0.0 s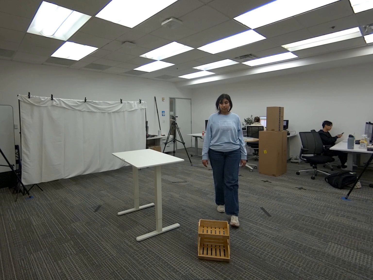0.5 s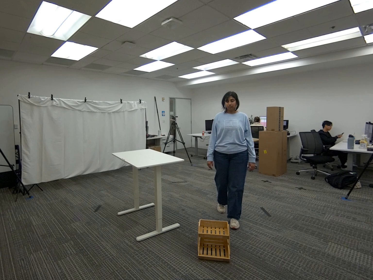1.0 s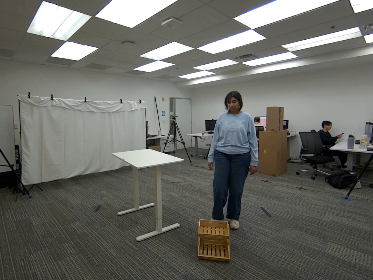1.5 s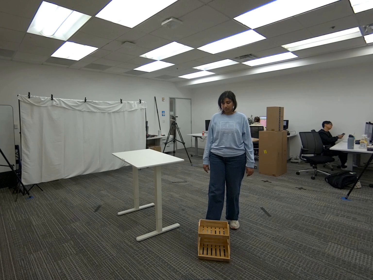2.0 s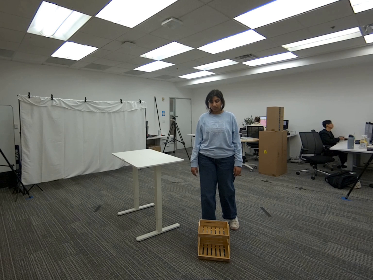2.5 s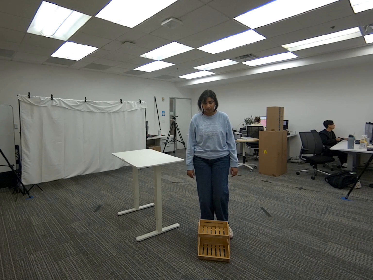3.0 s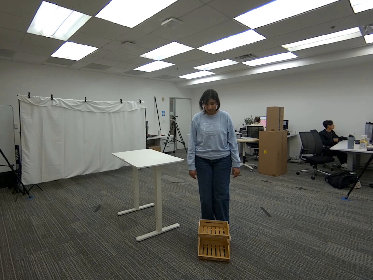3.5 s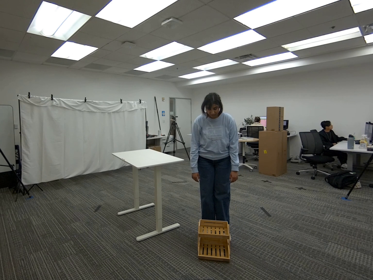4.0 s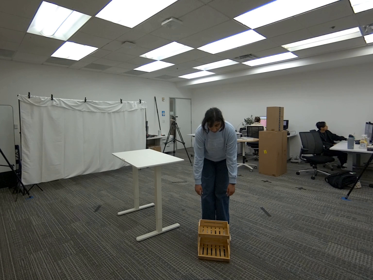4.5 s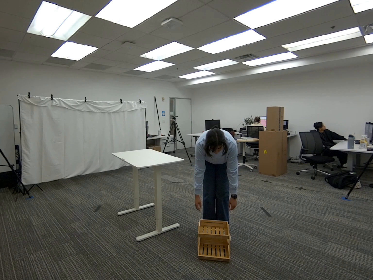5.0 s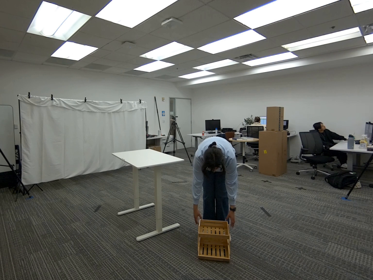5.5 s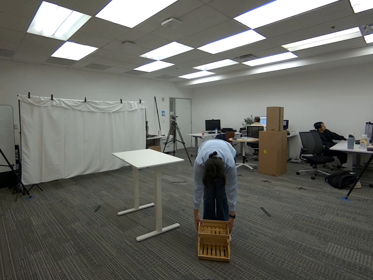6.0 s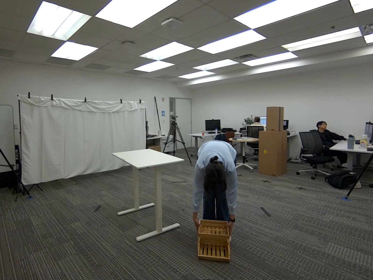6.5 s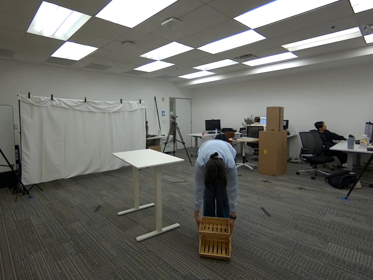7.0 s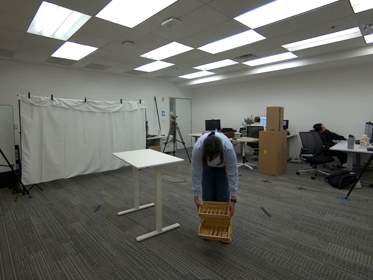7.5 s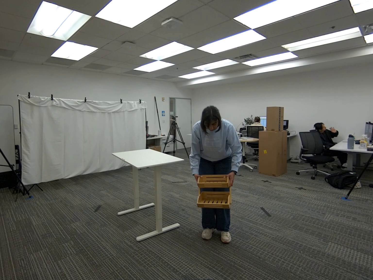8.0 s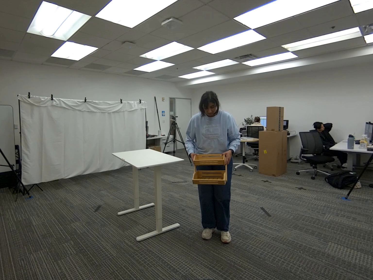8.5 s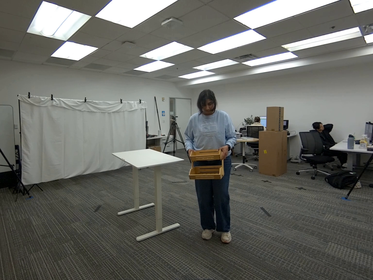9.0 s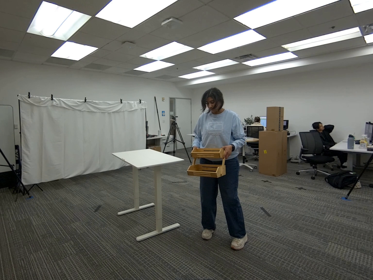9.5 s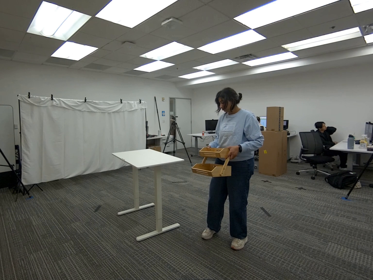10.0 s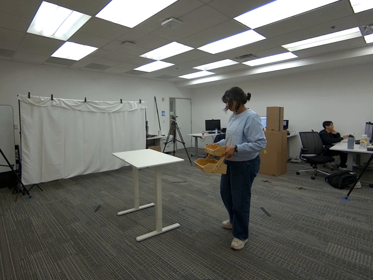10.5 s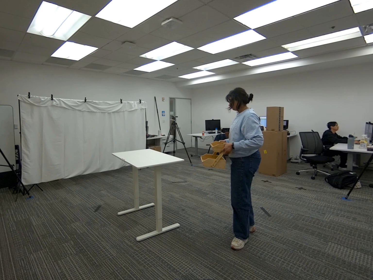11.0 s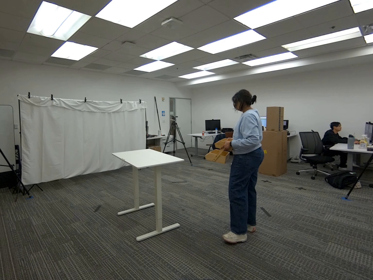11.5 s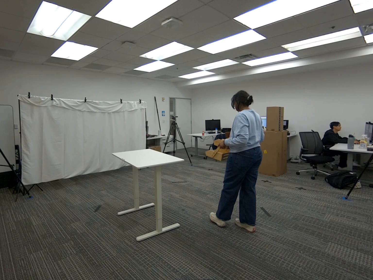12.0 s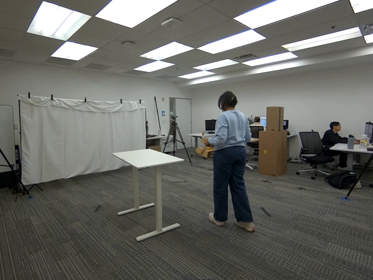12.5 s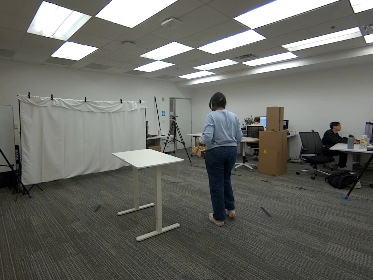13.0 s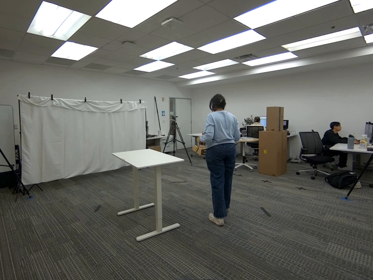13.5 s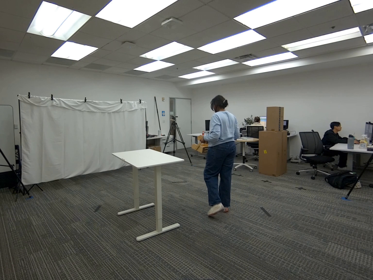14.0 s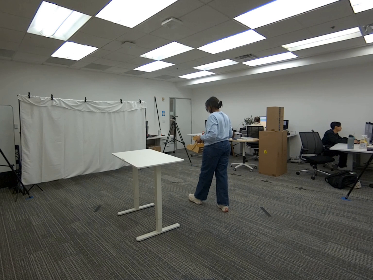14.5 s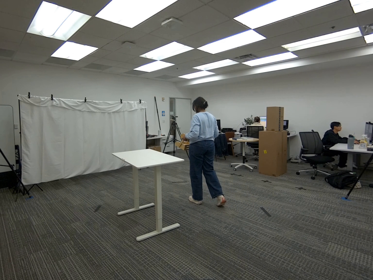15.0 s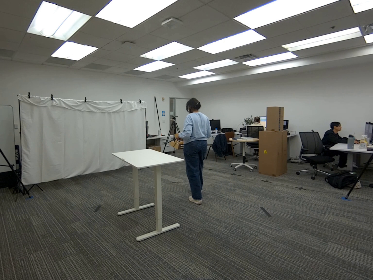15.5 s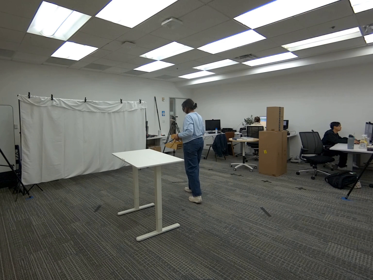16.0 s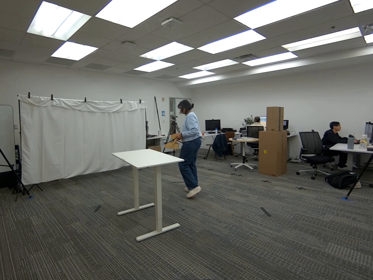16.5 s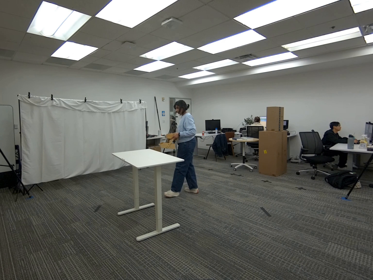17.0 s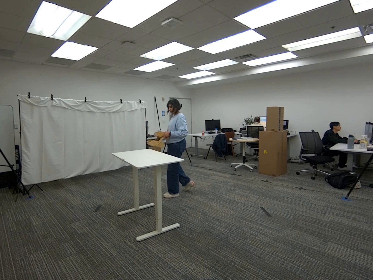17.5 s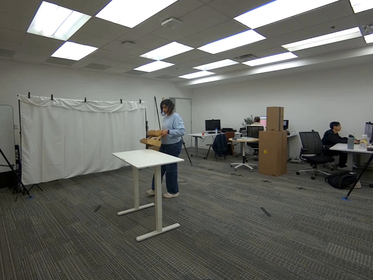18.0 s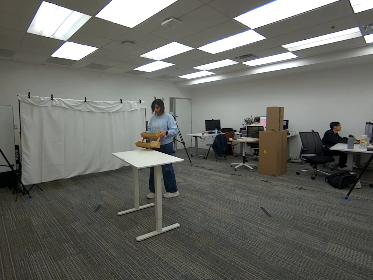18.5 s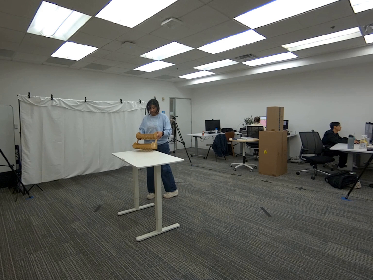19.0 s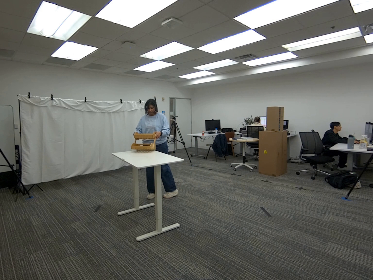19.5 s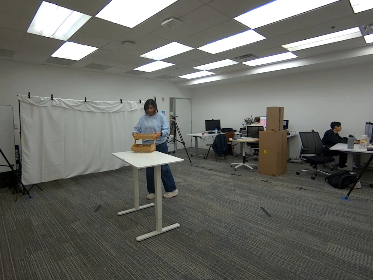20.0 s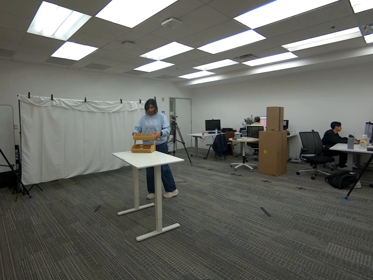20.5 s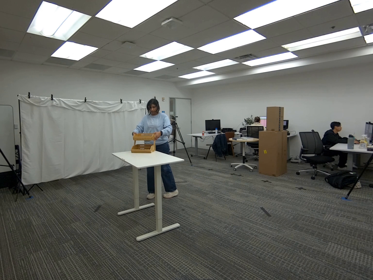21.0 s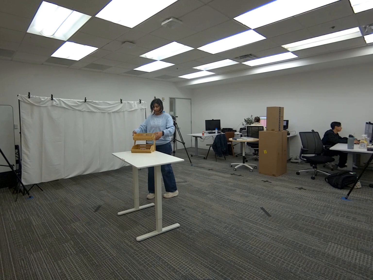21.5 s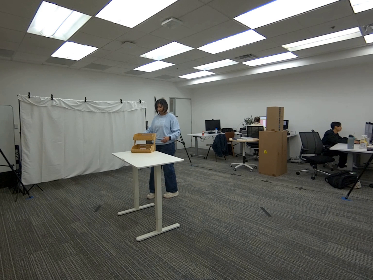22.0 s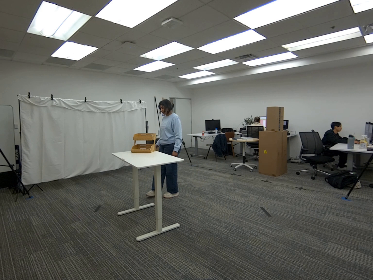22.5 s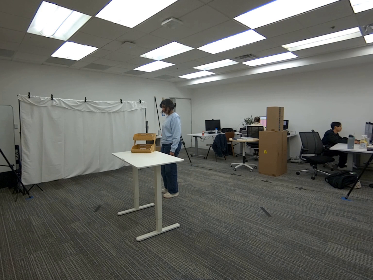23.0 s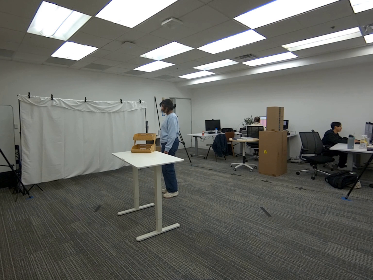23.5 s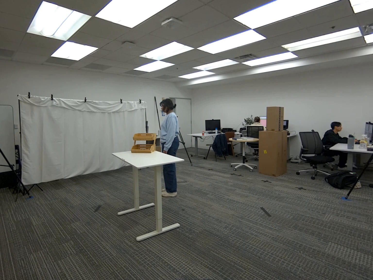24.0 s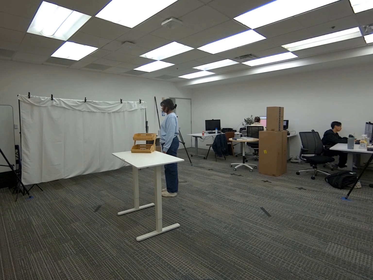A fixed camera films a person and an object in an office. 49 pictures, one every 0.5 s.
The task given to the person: Walk over to the wooden crate on the ground and pick up the wooden crate from the top shelf using both hands and place on the white desk.
